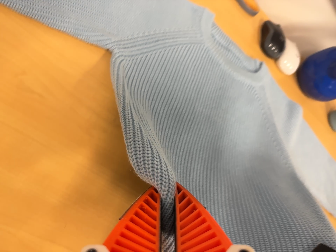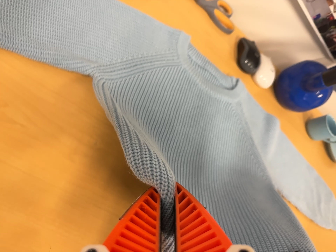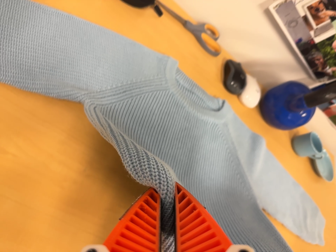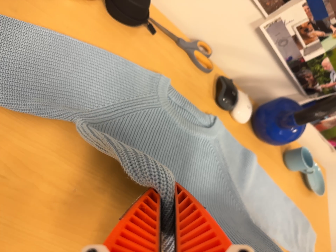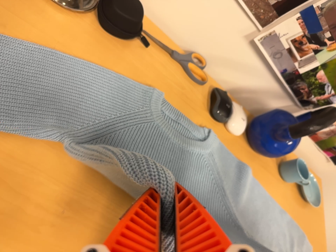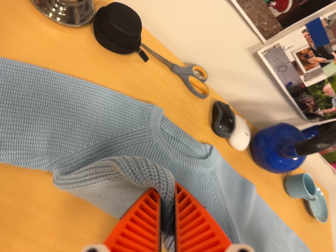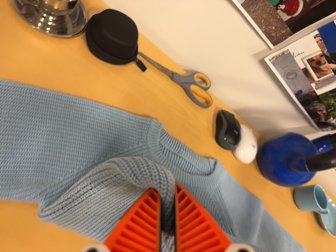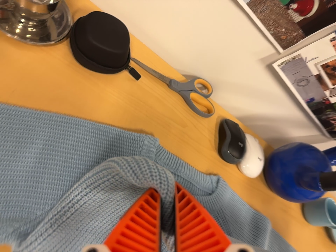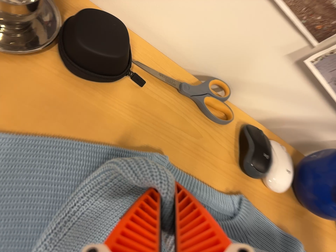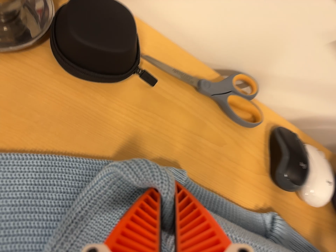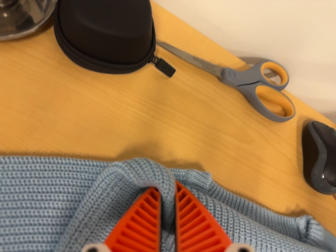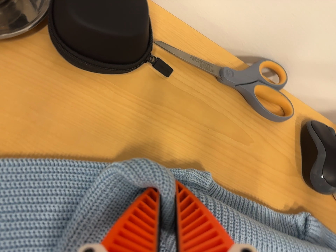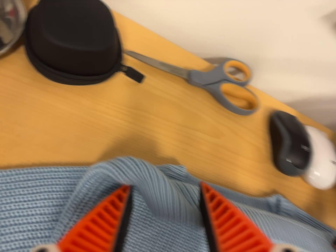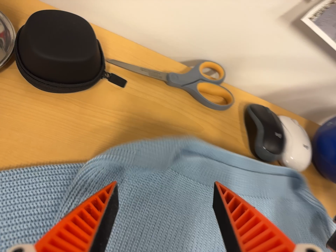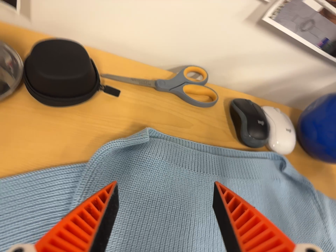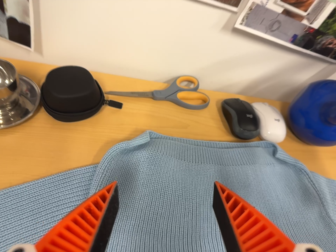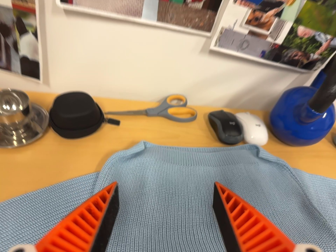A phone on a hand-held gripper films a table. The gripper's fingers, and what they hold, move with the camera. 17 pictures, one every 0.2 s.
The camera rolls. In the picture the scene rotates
counterclockwise.
0.0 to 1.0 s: The camera travels toward the top of its view and to its right, about 12 cm, so close, fixed things drift downward.
1.0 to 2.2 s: The camera swings to its left by about 10 degrees, and the scene slides to the right. It travels forward and toward the top of its view, about 26 cm, so what stands in front looms larger.
2.2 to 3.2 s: The camera travels backward, toward the bottom of its view and to its right, about 24 cm, so what stands in front gets smaller. Its aim tips toward the top of its view by about 15 degrees. It rolls about its line of sight by about 30 degrees, and the scene rotates counterclockwise.
The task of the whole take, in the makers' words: fold up.
The film runs forward here.
